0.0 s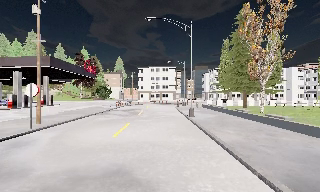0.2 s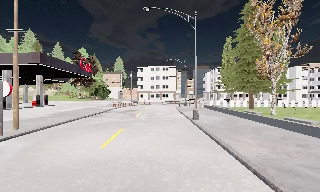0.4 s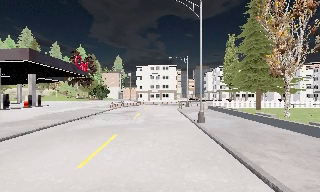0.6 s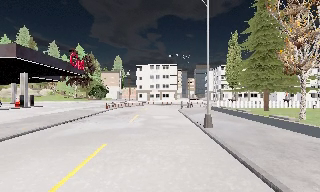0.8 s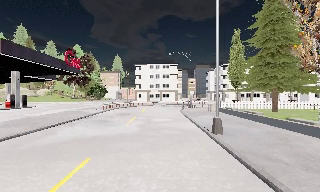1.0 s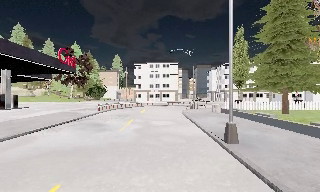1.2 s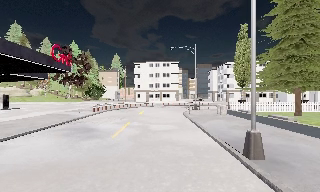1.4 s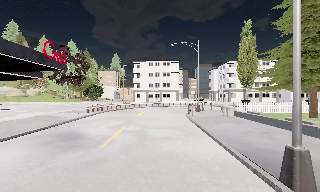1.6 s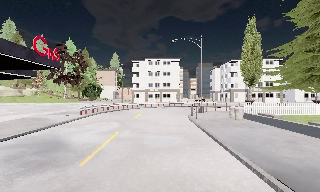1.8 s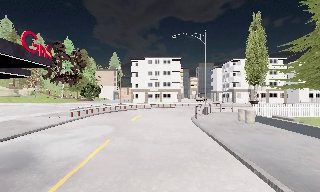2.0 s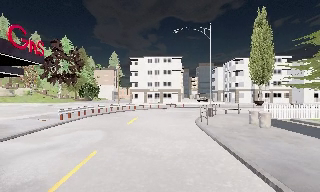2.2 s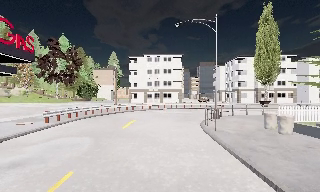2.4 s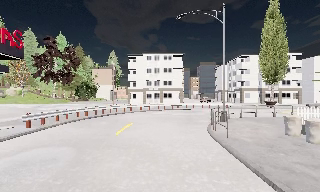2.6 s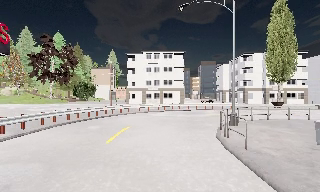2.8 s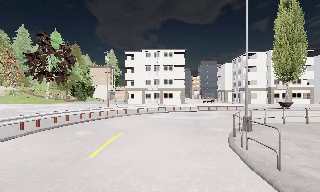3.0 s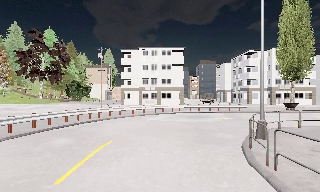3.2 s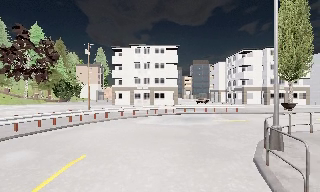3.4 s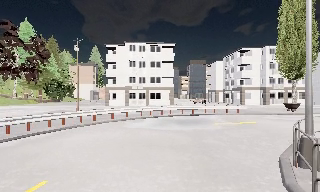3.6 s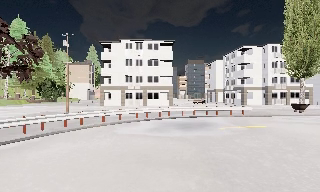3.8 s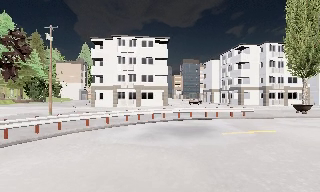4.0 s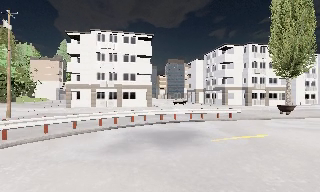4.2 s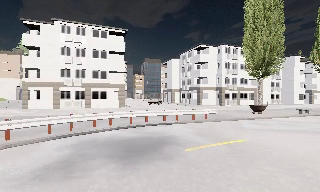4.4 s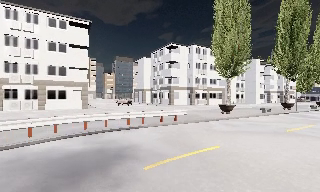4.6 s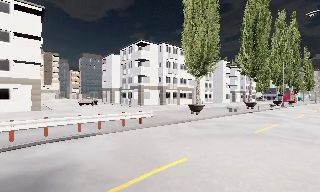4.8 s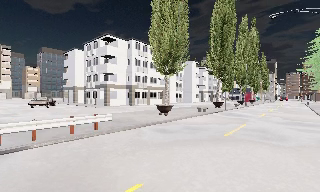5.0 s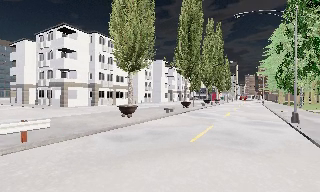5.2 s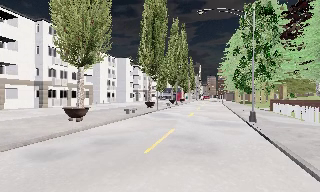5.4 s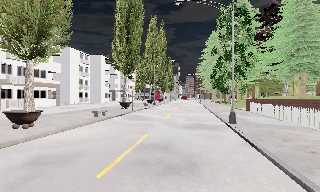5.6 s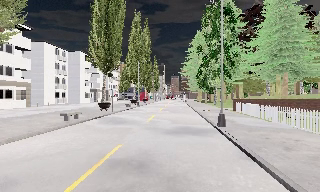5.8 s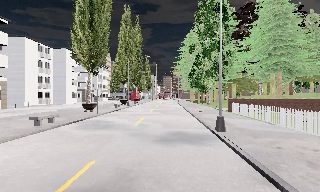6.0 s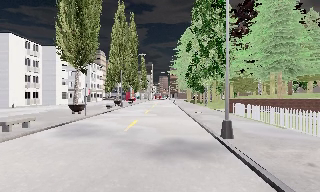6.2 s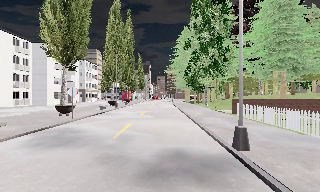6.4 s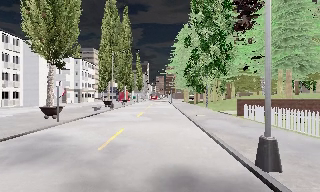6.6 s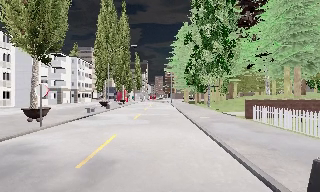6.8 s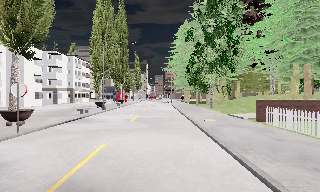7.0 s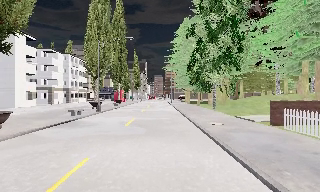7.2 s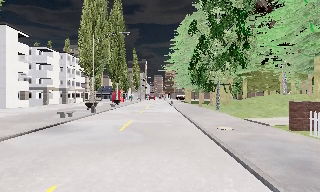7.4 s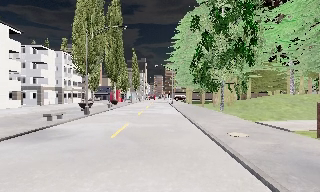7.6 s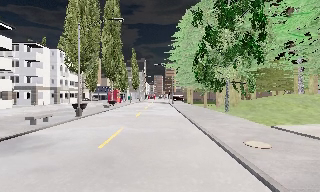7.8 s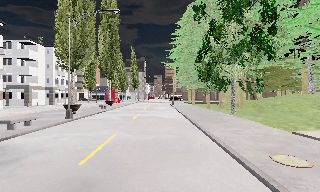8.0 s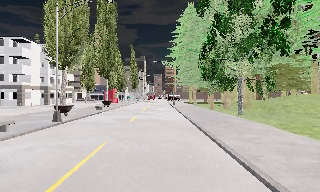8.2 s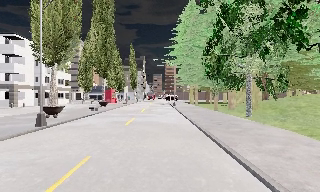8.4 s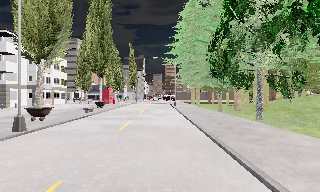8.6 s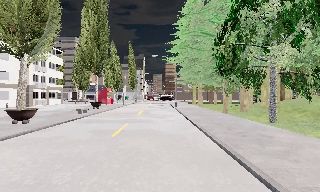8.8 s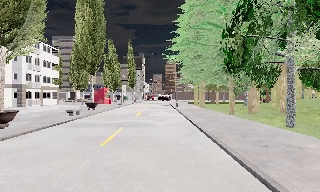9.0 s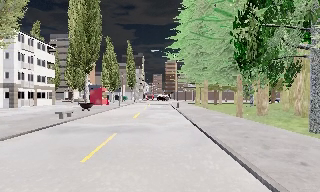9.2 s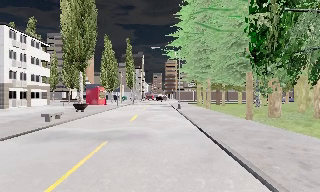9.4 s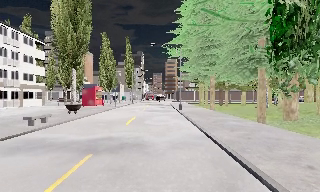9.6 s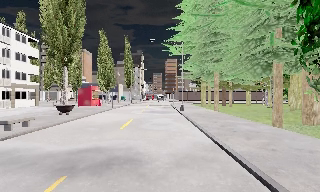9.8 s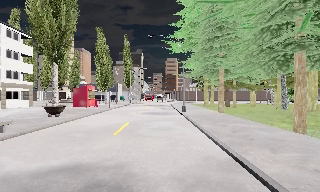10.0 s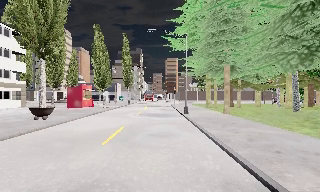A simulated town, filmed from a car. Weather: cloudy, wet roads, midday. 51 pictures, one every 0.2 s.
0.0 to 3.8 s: The camera travels forward, about 25 m, so what stands in front looms larger.
3.8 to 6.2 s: The camera pans to its right, which is clockwise from overhead, by about 80 degrees. It travels forward, about 16 m.
6.2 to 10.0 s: The camera travels forward, about 25 m, so what stands in front looms larger.
The film runs forward here.
